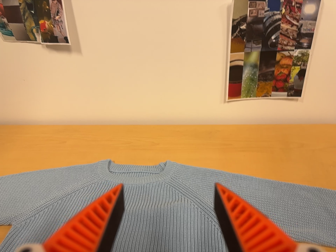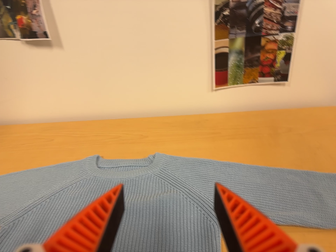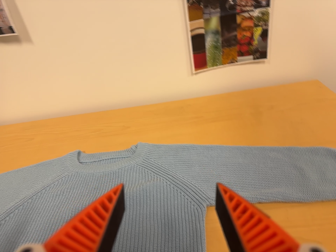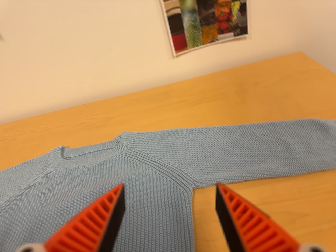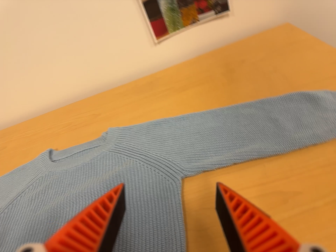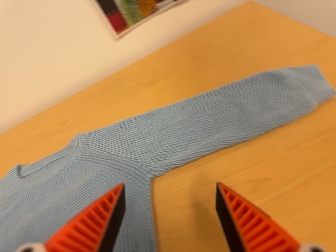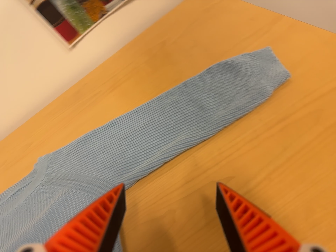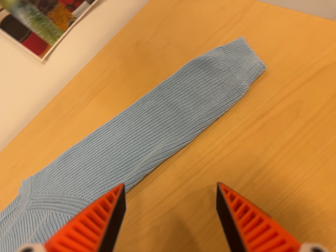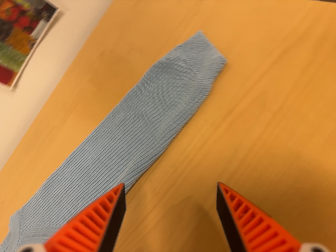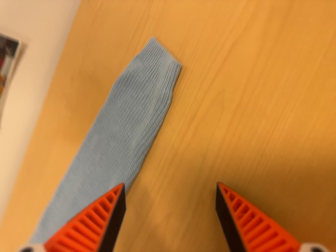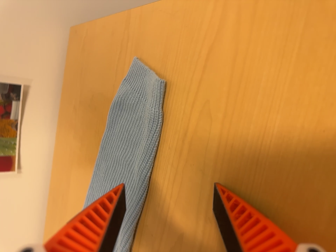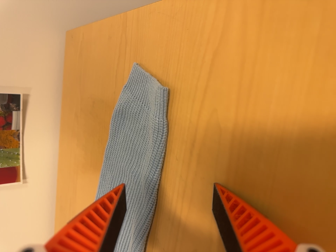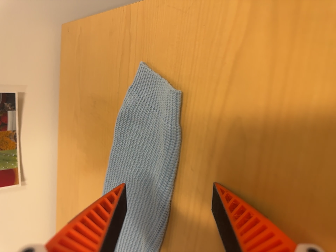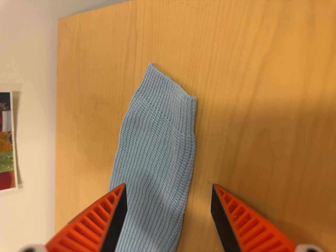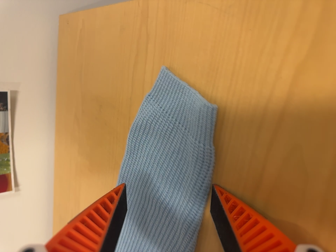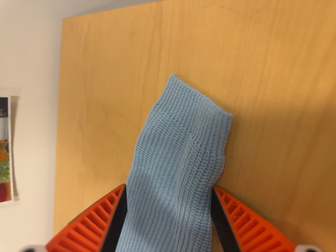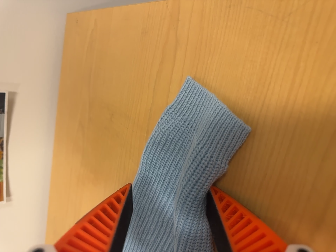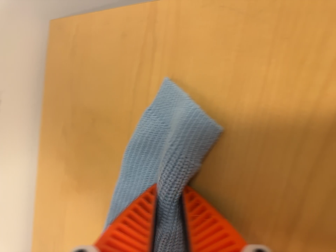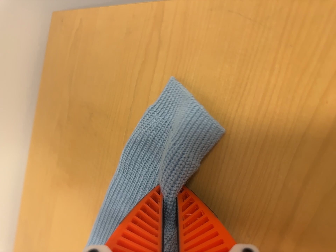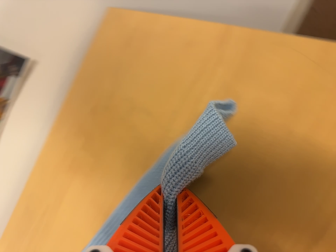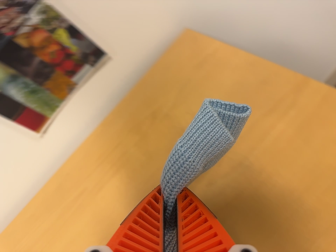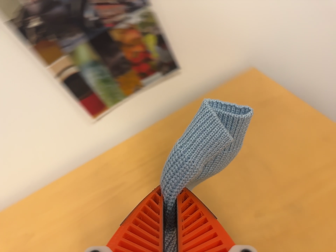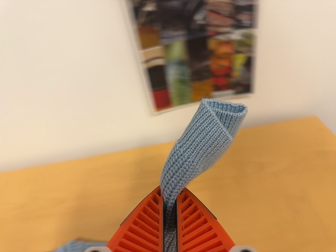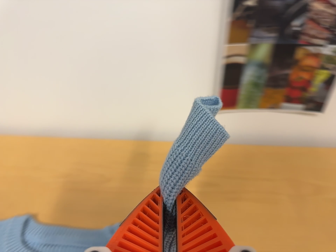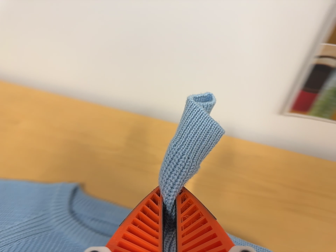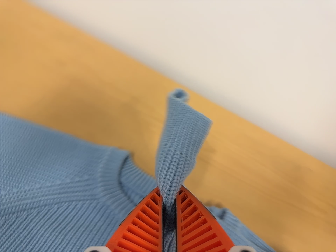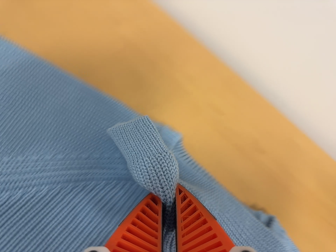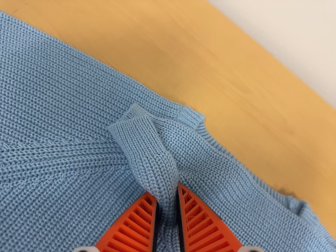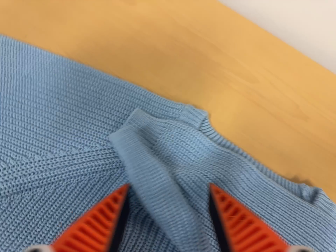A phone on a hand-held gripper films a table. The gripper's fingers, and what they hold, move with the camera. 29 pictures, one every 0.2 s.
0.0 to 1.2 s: The camera travels to its right and forward, about 24 cm, so close, fixed things drift to the left. Its aim tips toward the bottom of its view by about 15 degrees, and the scene shifts upward. It rolls about its line of sight by about 40 degrees, and the scene rotates counterclockwise.
1.2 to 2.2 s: The camera travels to its right, toward the top of its view and forward, about 20 cm. It rolls about its line of sight by about 45 degrees, and the scene rotates counterclockwise.
2.2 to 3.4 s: The camera travels forward, to its left and toward the top of its view, about 12 cm, so what stands in front looms larger.
3.4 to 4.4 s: The camera travels to its left, about 36 cm, so close, fixed things drift to the right. Its aim tips toward the top of its view by about 15 degrees, and the scene shifts downward. It rolls about its line of sight by about 70 degrees, and the scene rotates clockwise.
4.4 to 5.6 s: The camera swings to its left by about 15 degrees, and the scene slides to the right. It travels to its left, about 36 cm, so close, fixed things drift to the right. Its aim tips toward the bottom of its view by about 20 degrees, and the scene shifts upward. It rolls about its line of sight by about 45 degrees, and the scene rotates clockwise.
The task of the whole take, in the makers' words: right arm across.
The film runs forward here.
